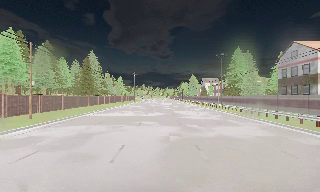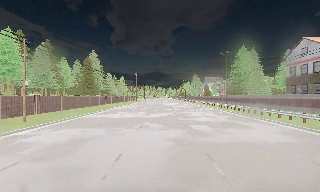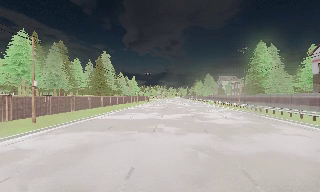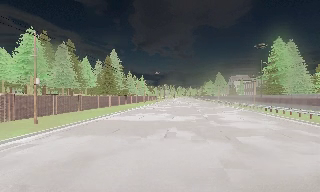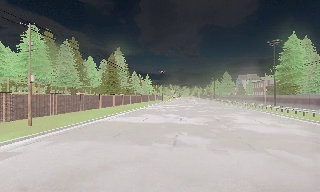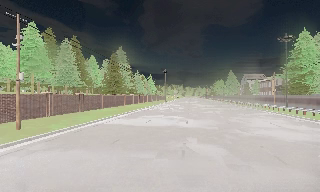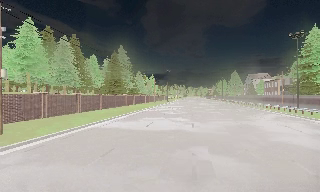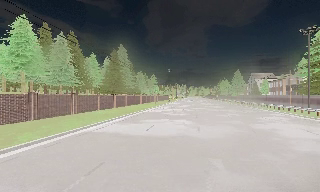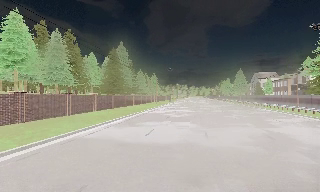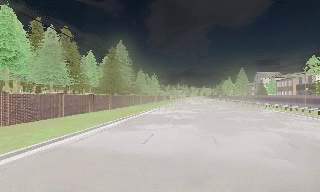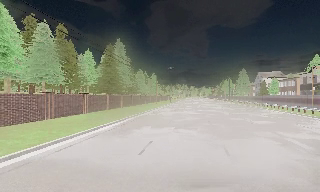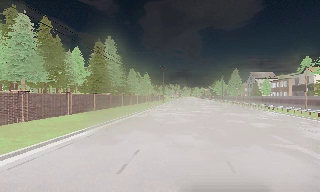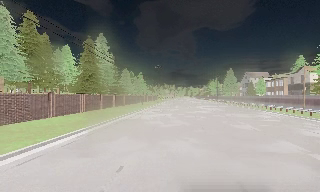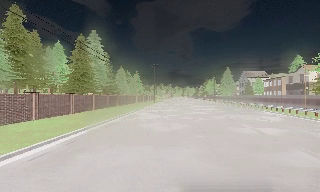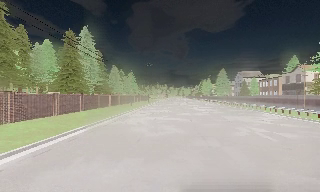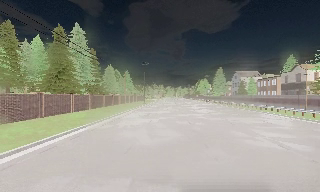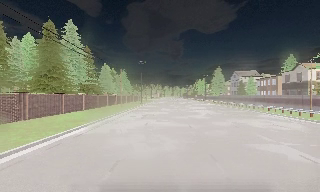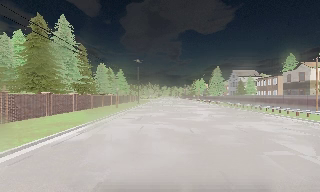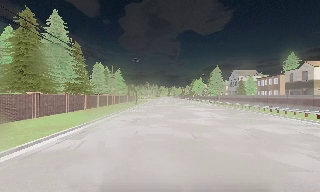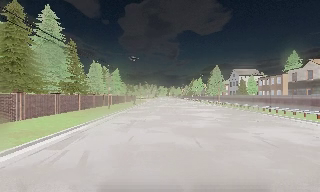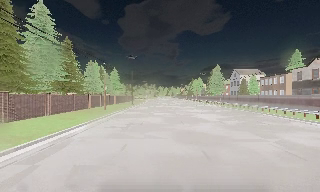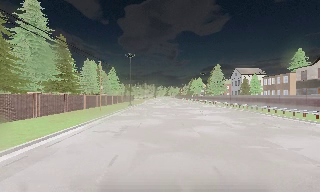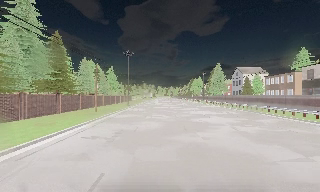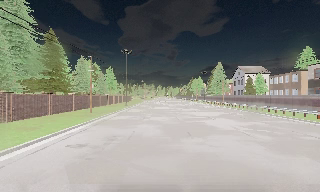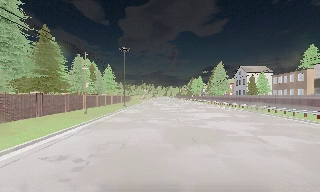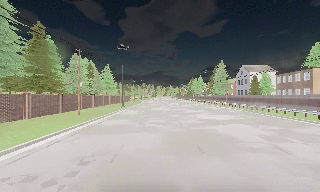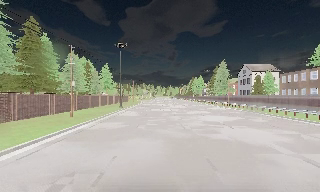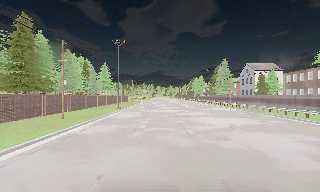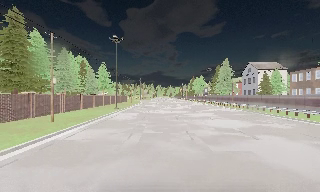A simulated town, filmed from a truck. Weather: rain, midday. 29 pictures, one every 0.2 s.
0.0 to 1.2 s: The camera pans to its left, which is counterclockwise from overhead, by about 10 degrees. It travels forward, about 9 m, so what stands in front looms larger.
1.2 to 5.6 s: The camera swings to its right by about 10 degrees, and the scene slides to the left. It travels forward, about 35 m, so what stands in front looms larger.
The film runs forward here.
